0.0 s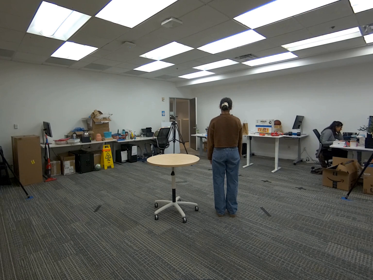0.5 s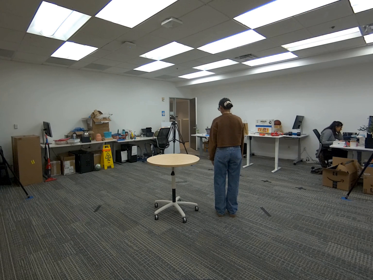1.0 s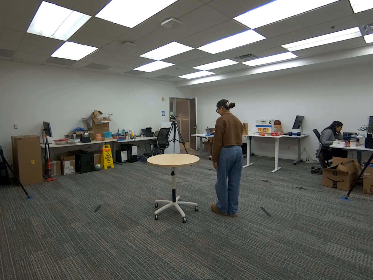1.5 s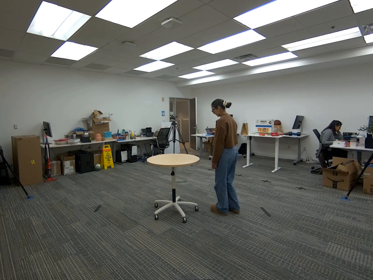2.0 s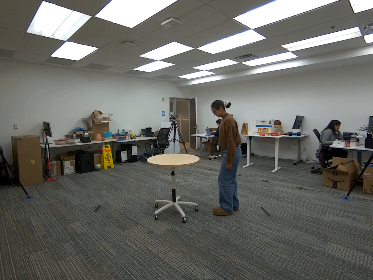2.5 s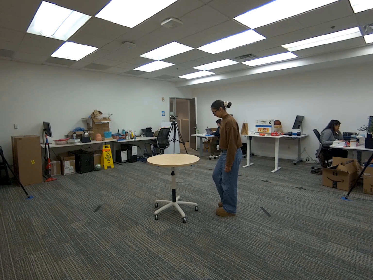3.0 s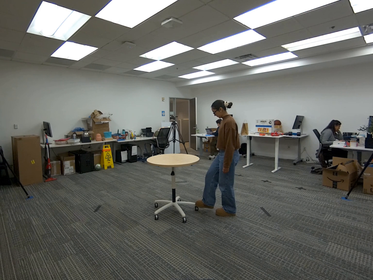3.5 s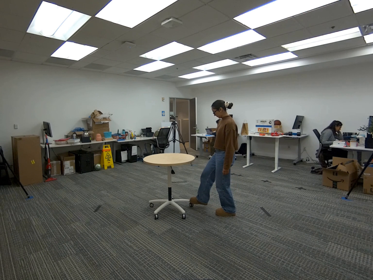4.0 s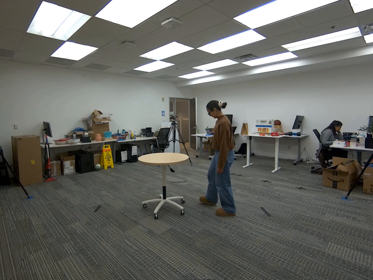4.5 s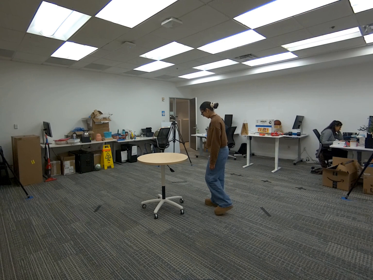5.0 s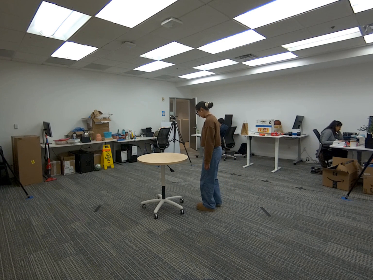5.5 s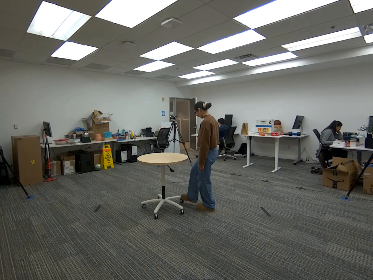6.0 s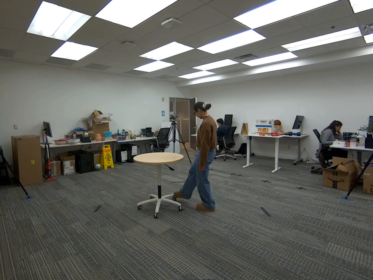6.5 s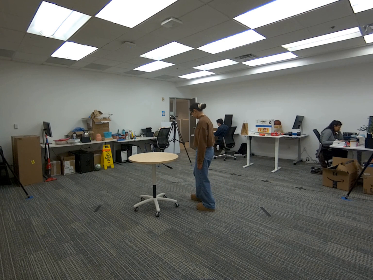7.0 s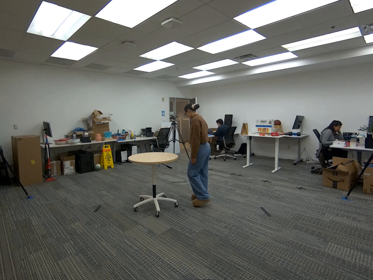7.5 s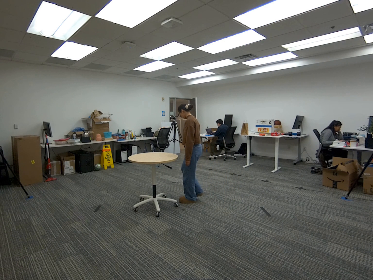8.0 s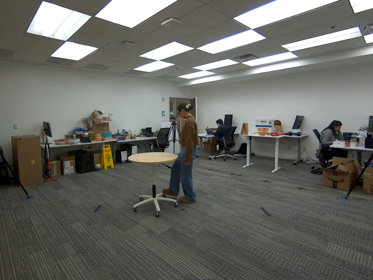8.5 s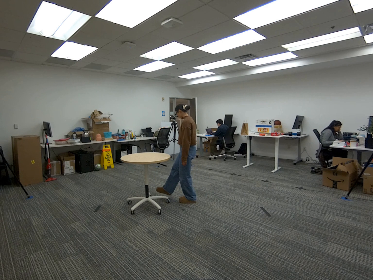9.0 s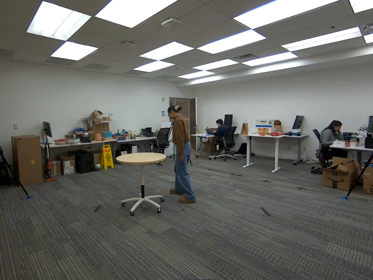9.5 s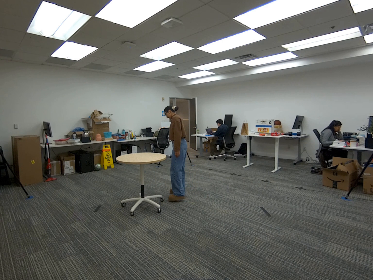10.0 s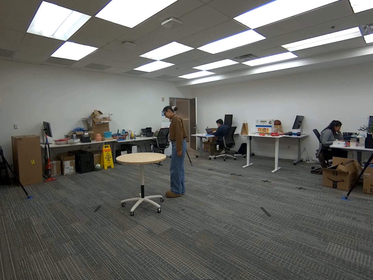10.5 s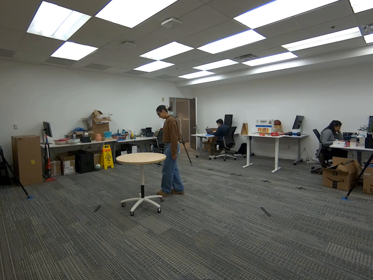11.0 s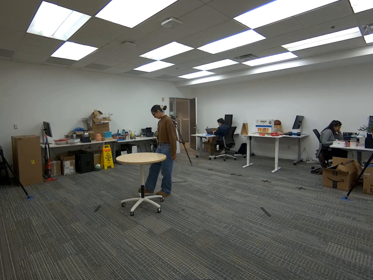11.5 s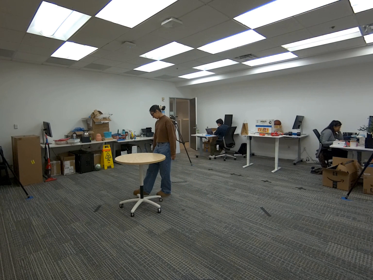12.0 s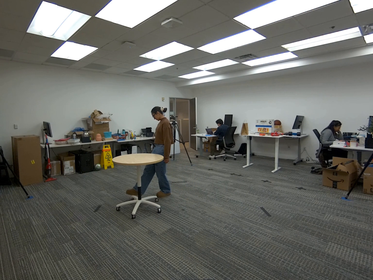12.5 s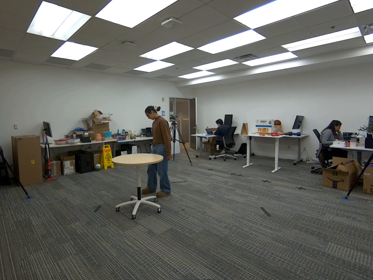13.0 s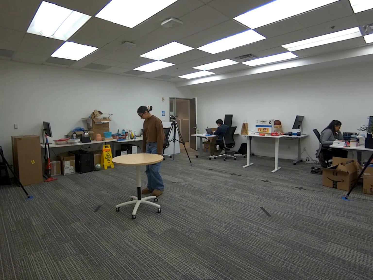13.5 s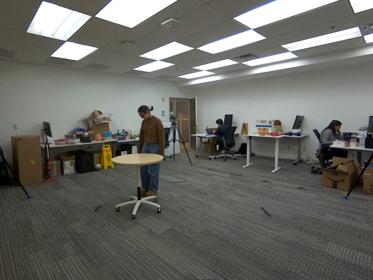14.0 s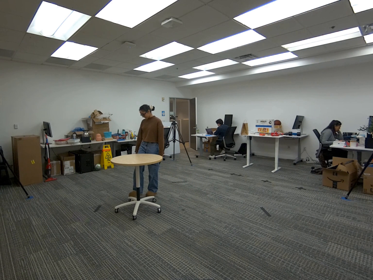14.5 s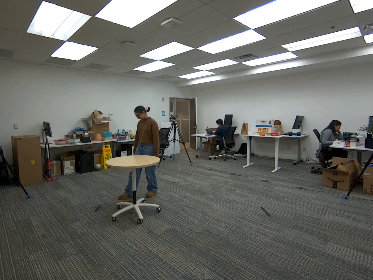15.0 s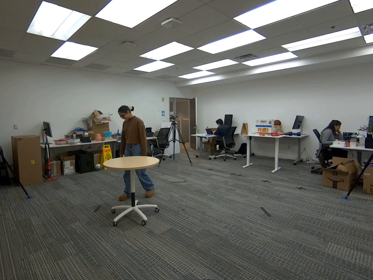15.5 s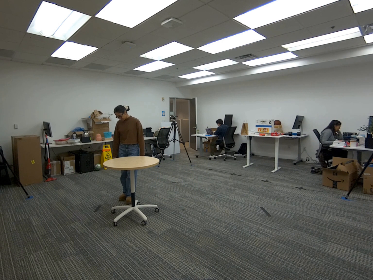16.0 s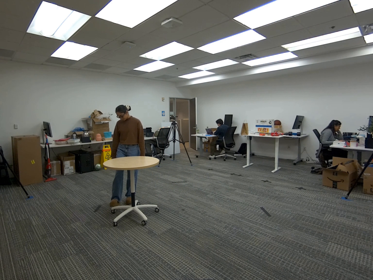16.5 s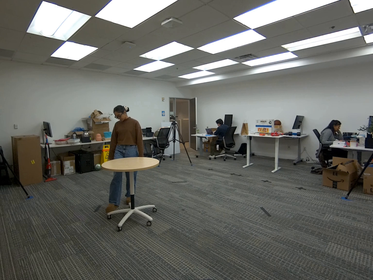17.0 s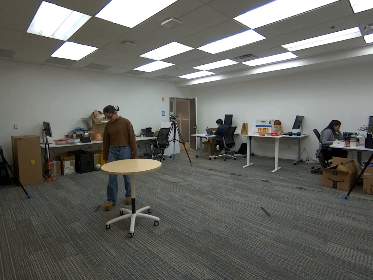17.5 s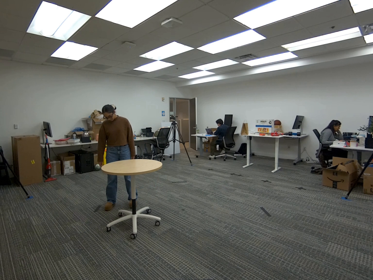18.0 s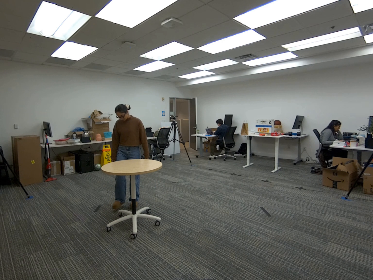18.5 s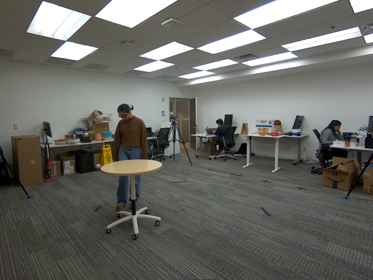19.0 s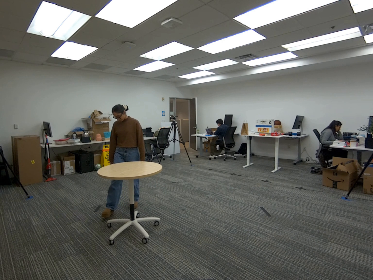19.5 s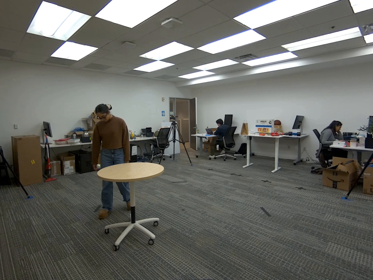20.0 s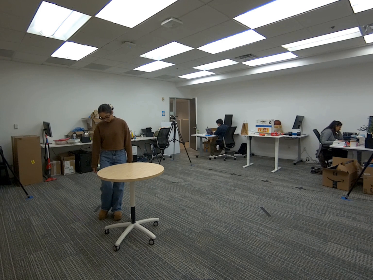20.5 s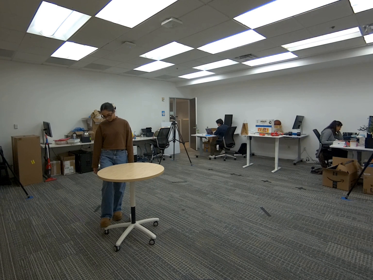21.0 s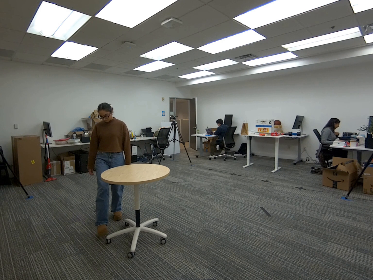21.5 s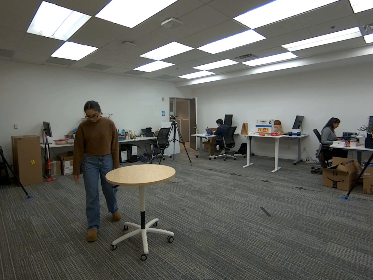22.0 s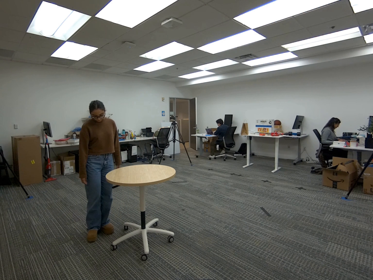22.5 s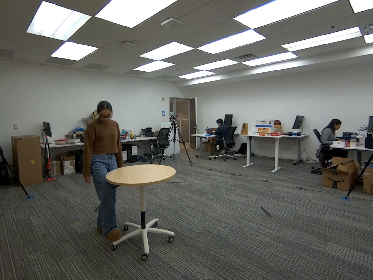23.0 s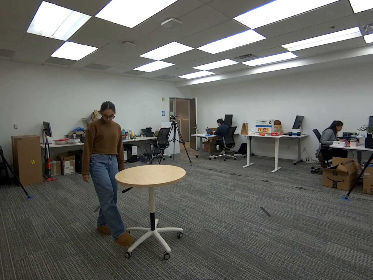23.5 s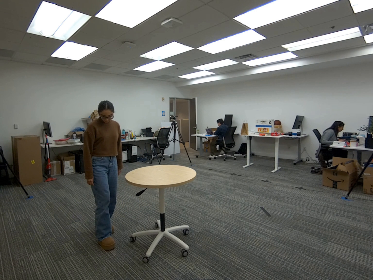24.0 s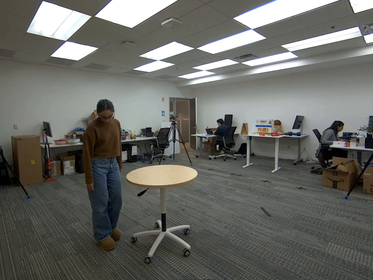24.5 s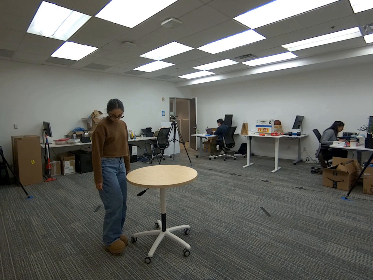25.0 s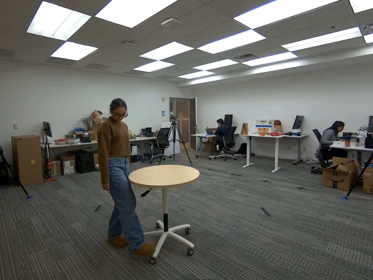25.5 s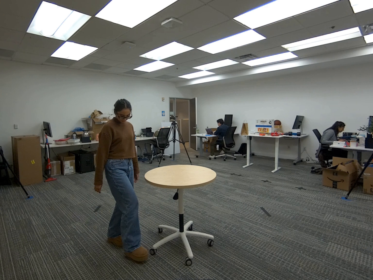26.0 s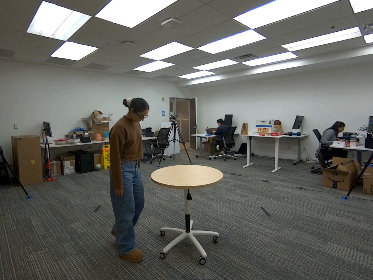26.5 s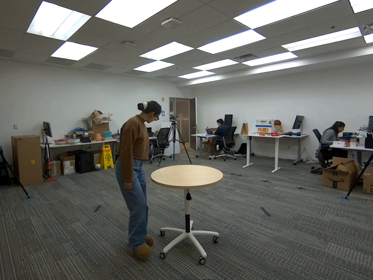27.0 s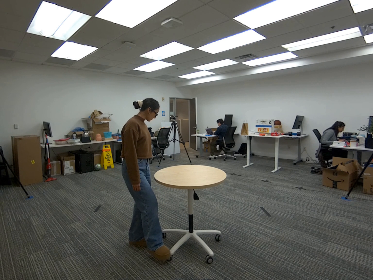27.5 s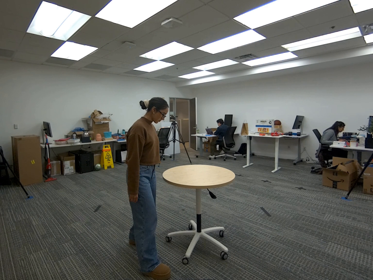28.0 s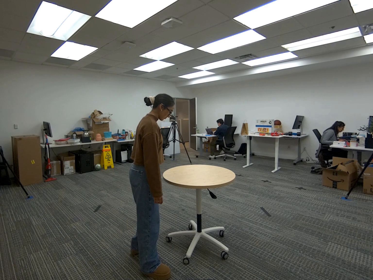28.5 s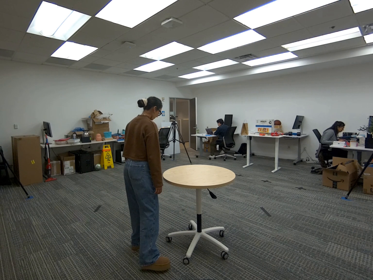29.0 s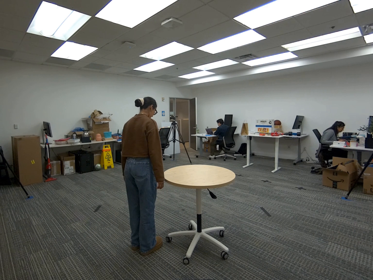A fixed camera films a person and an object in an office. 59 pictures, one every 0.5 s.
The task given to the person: Walk to the round table, use your right foot and move the table around the bounding area until end of the sequence.
